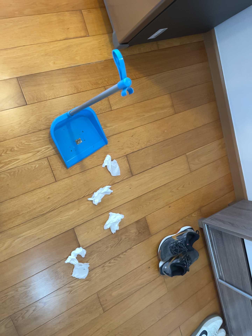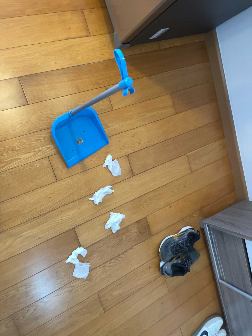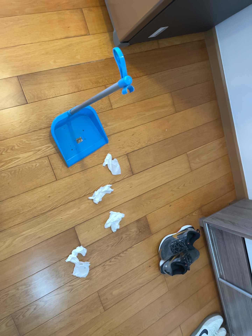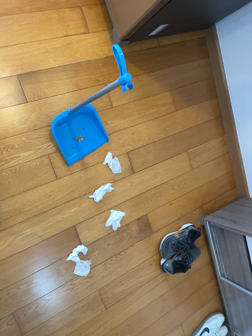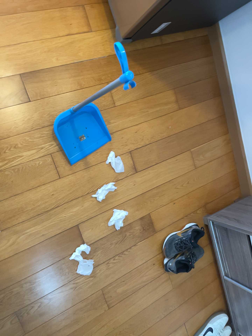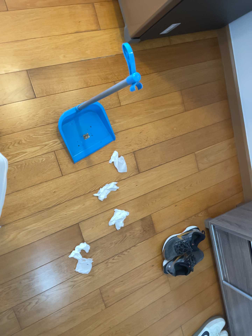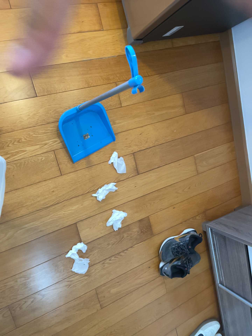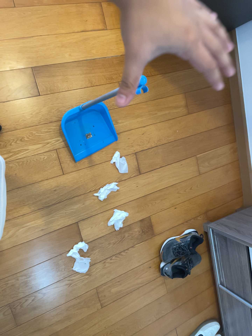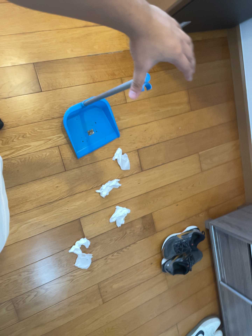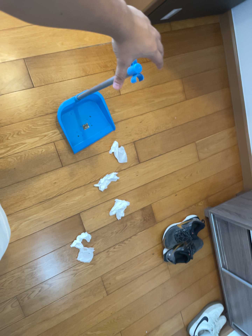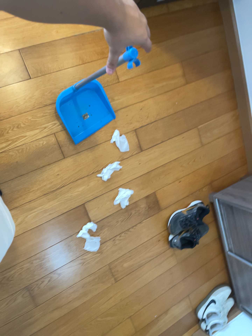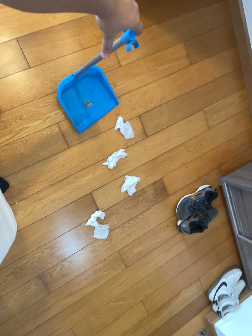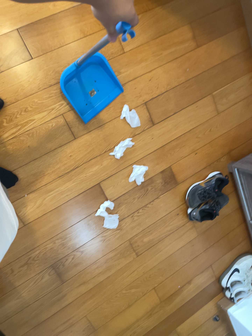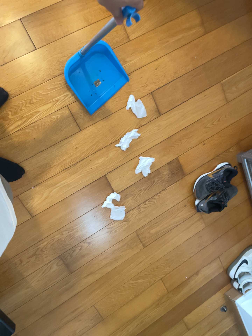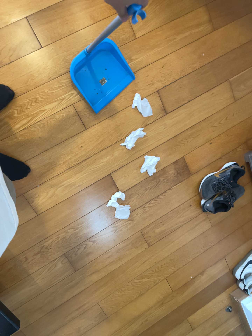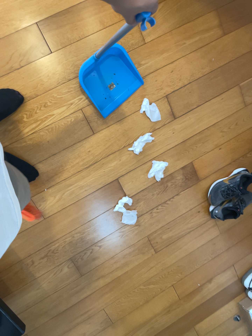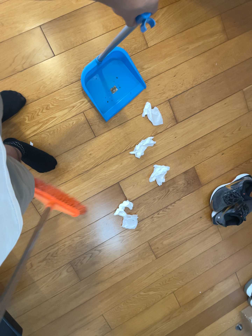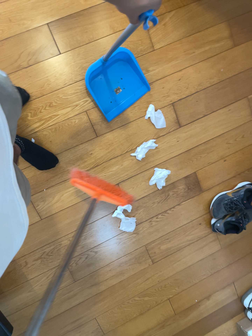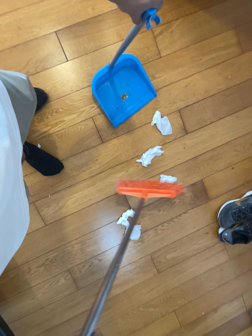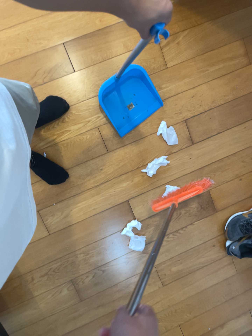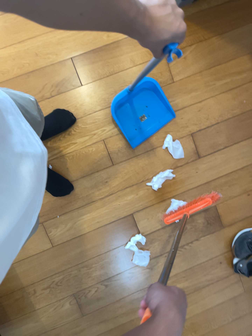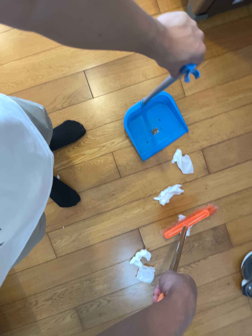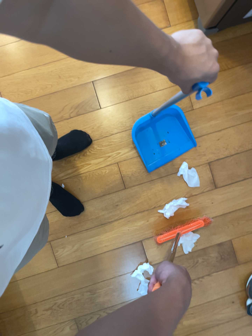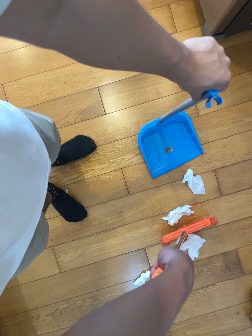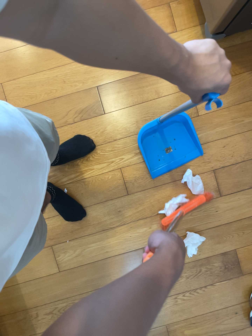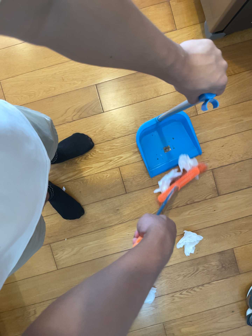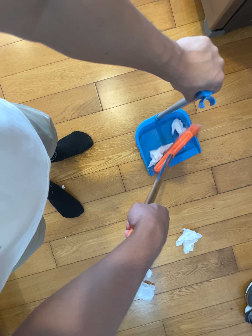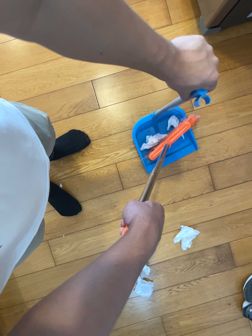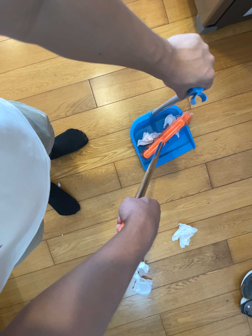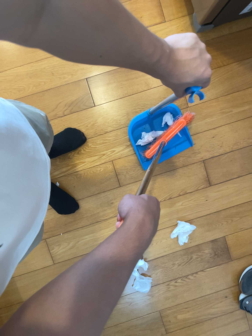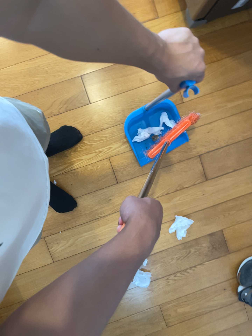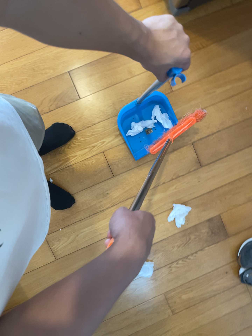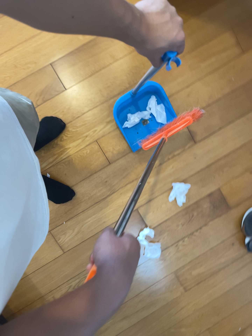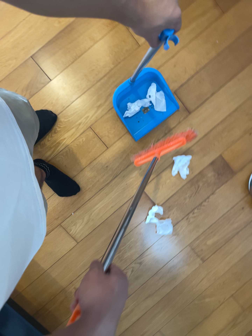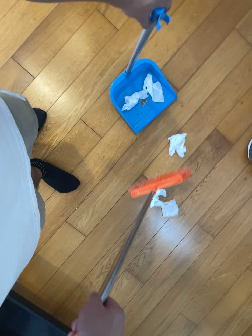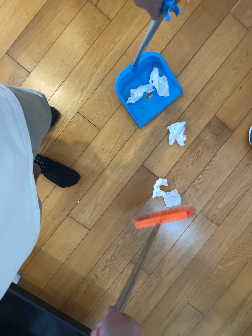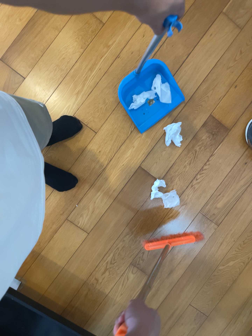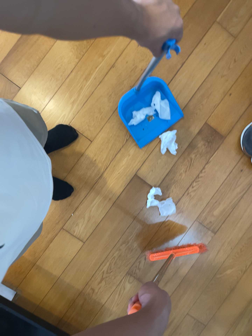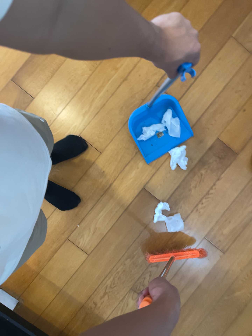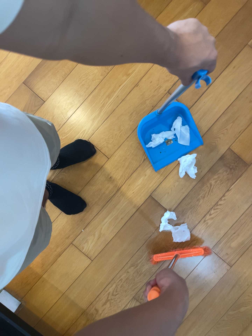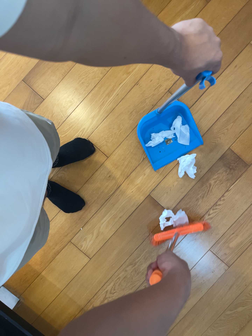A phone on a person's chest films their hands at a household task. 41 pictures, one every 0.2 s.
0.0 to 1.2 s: The camera shifts only a little, or ends up much as it began.
1.2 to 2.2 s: The camera's aim tips toward the bottom of its view by about 10 degrees, and the scene shifts upward.
2.2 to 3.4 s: The camera travels forward and to its right, about 8 cm, so what stands in front looms larger.
3.4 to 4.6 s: The camera pans to its left by about 10 degrees. It travels to its right, toward the top of its view and forward, about 14 cm. Its aim tips toward the top of its view by about 10 degrees, and the scene shifts downward.
4.6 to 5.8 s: The camera shifts only a little, or ends up much as it began.
5.8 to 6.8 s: The camera travels toward the bottom of its view, about 18 cm, so close, fixed things drift upward. It rolls about its line of sight by about 30 degrees, and the scene rotates counterclockwise.
6.8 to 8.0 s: The camera travels to its right, about 12 cm.
The film runs forward here.
